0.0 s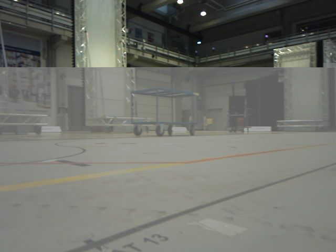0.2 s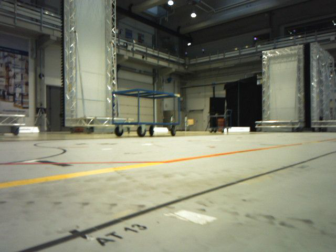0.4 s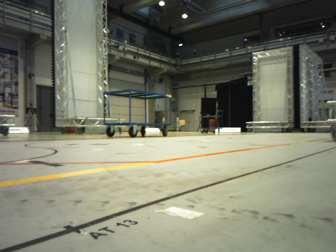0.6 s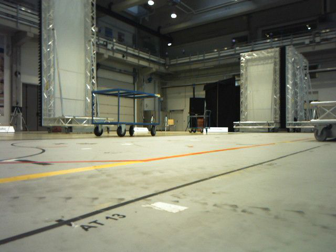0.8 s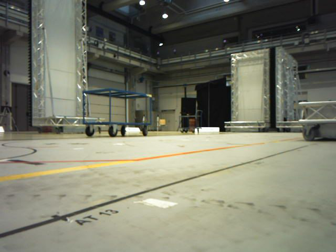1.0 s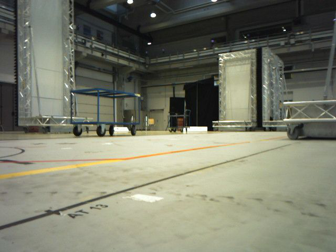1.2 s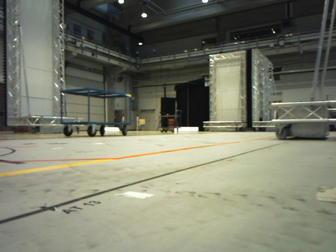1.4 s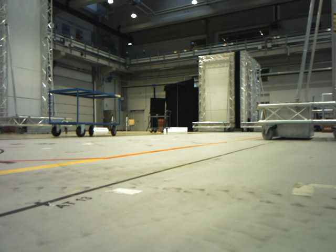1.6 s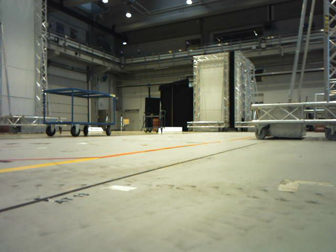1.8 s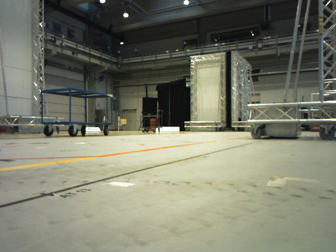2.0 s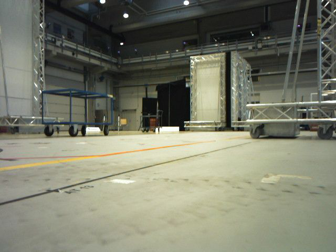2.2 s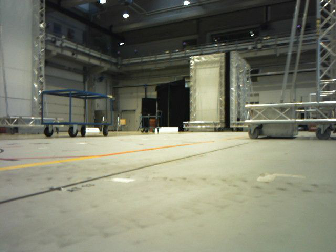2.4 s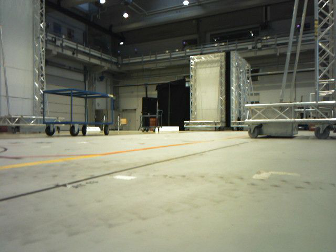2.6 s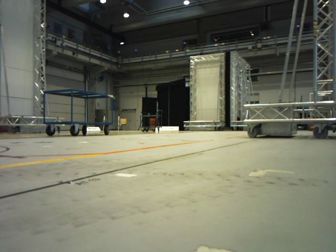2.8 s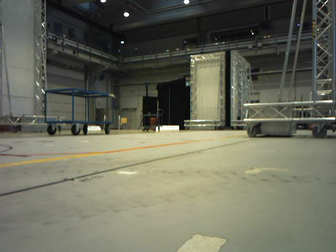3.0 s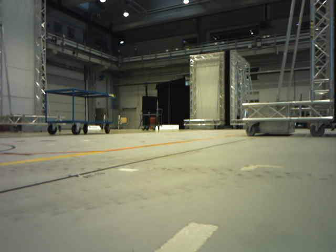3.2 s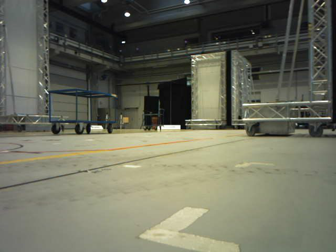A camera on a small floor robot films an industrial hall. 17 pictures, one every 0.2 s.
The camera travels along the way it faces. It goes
backward.
0.0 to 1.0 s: The scene slides to the left, as the camera pans about 10 degrees to its right. It travels backward, about 0.2 m, so what stands in front gets smaller.
1.0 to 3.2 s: The camera travels backward, about 0.4 m, so what stands in front gets smaller.
The film runs backward here.
